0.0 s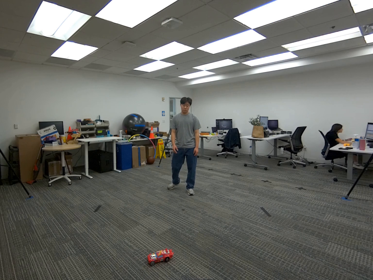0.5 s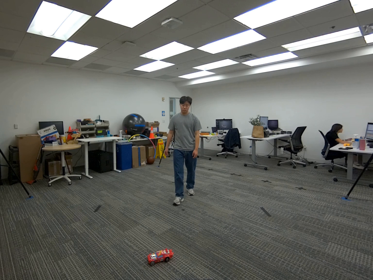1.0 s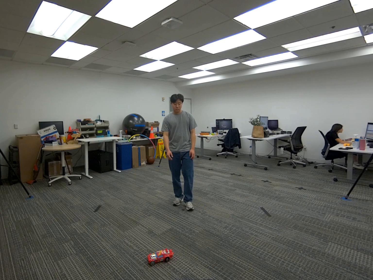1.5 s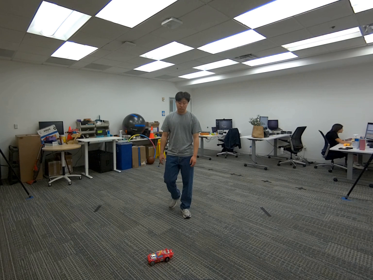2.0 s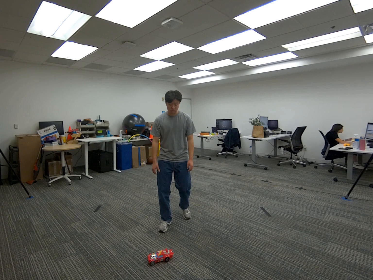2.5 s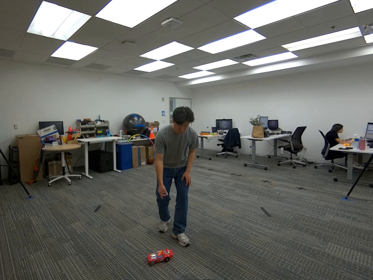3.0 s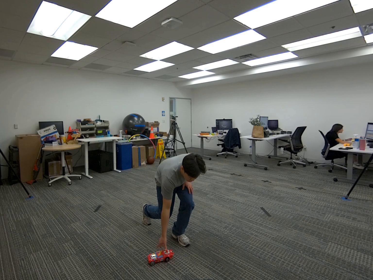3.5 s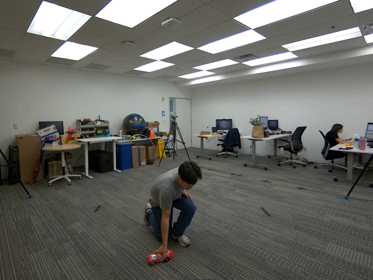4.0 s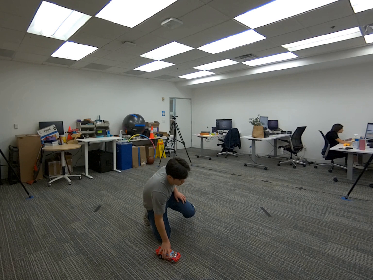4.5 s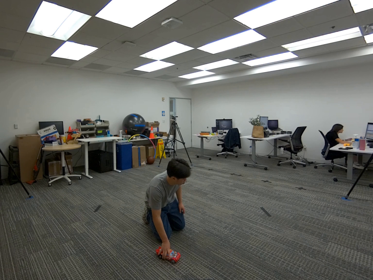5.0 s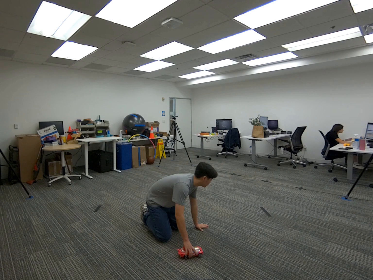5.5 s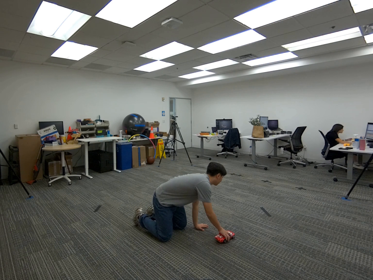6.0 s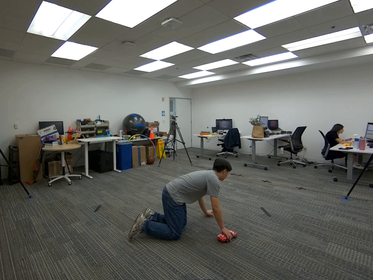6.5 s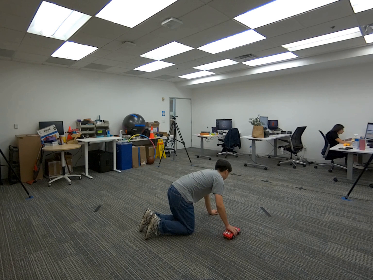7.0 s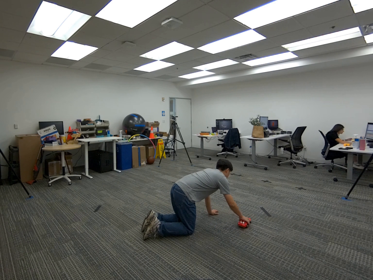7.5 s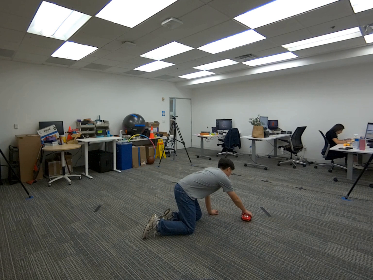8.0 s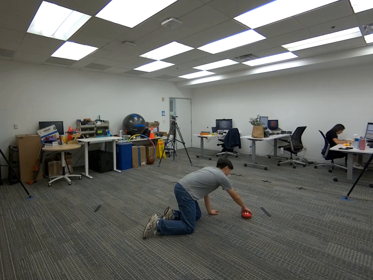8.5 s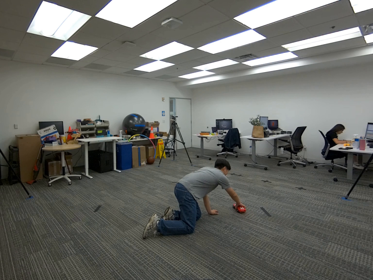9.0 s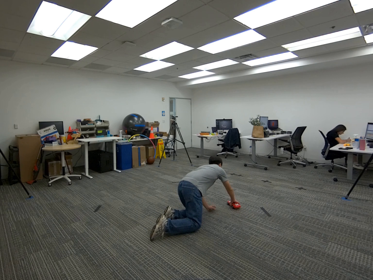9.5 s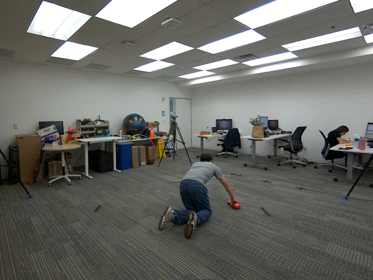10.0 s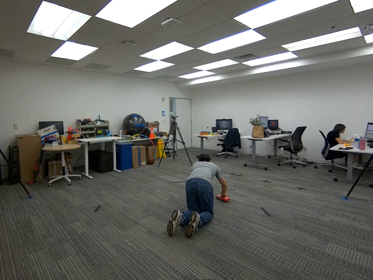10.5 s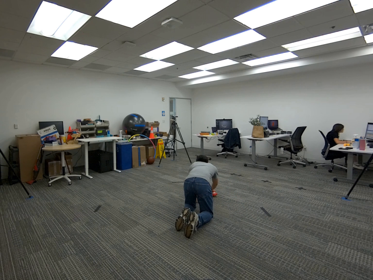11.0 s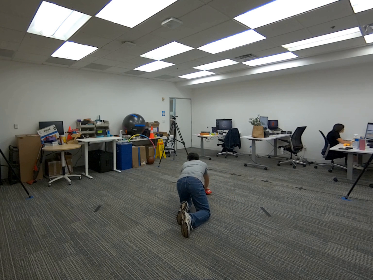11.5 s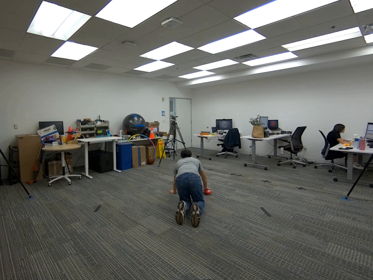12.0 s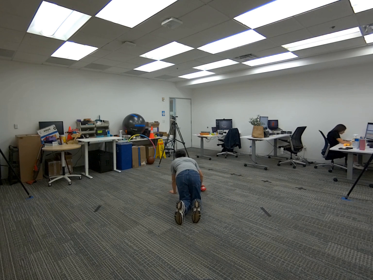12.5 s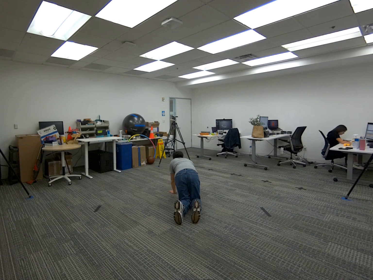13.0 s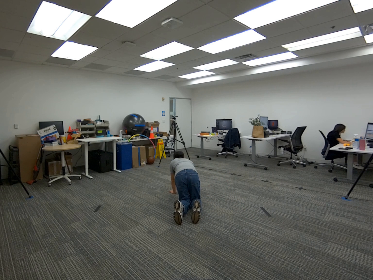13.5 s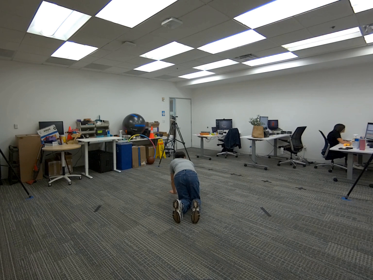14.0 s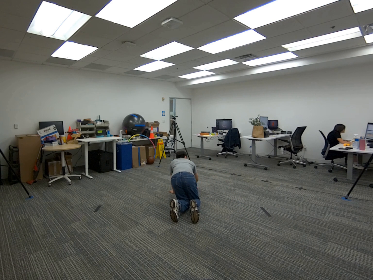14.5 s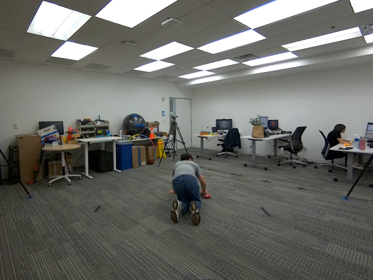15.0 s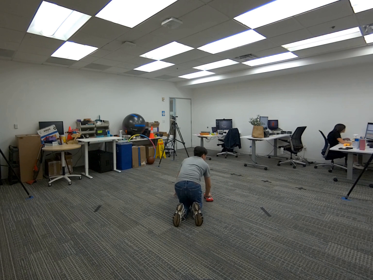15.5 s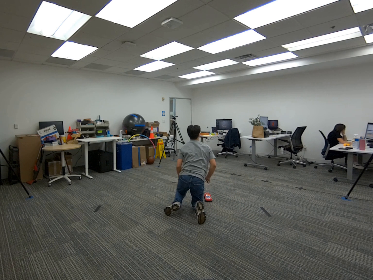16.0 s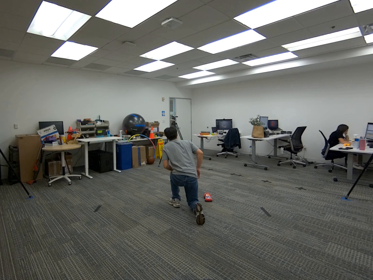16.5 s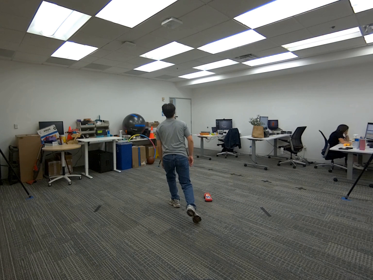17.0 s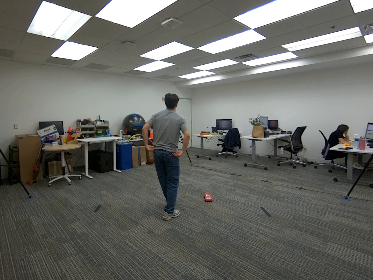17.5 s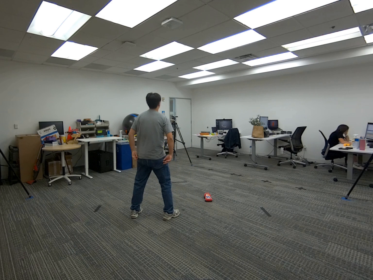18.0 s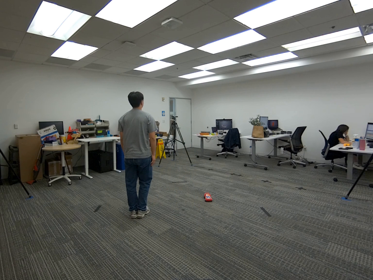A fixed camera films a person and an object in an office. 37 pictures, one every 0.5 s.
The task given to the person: Walk to the toy car on the ground, bend down to your knees and use your hand to roll the car around the ground. Stand up when finished.
